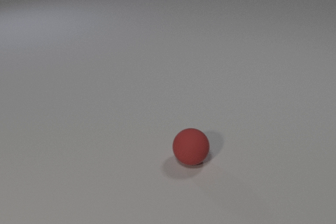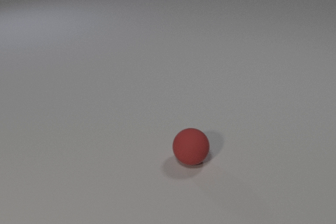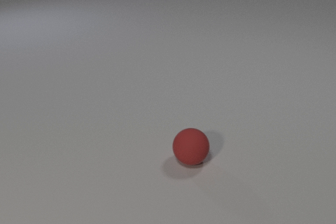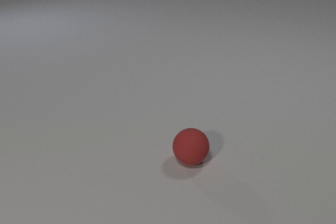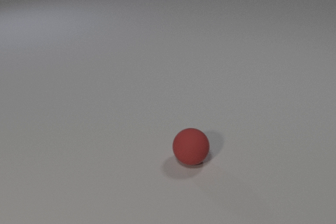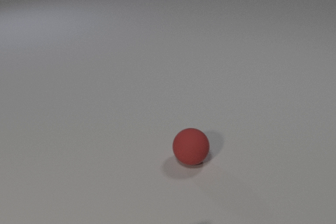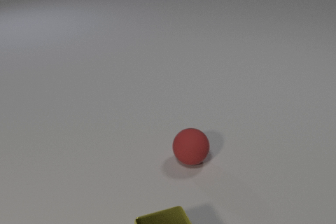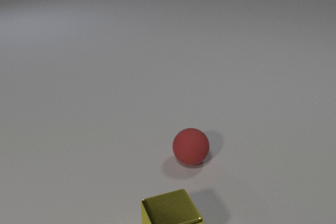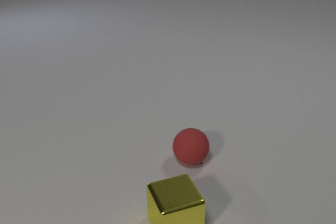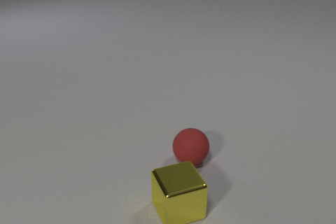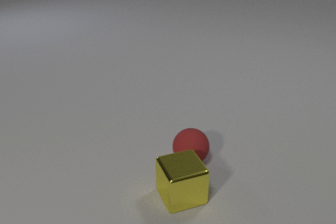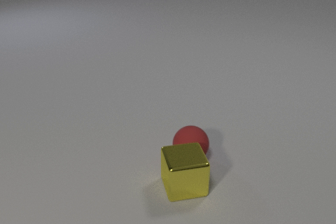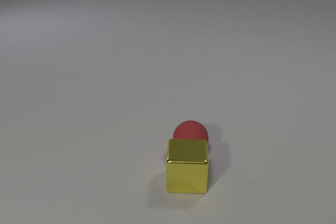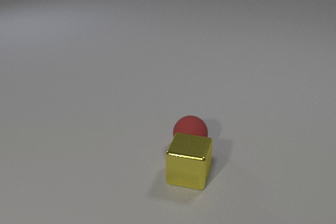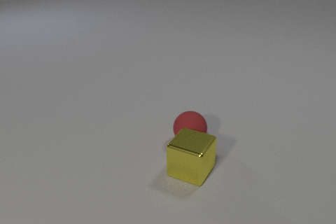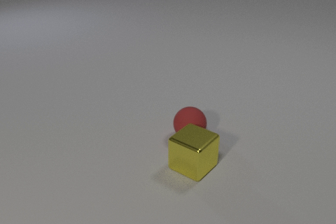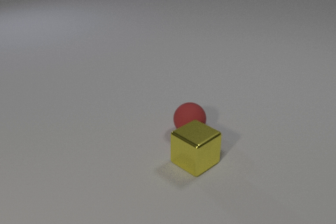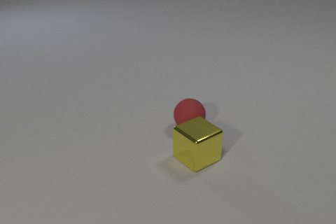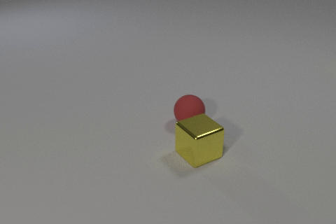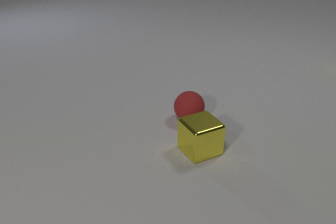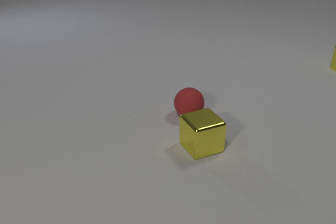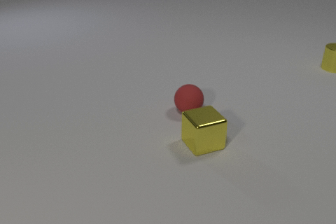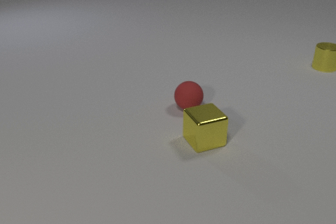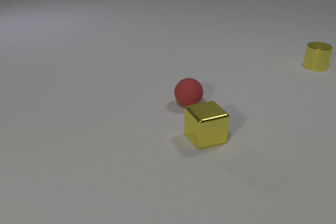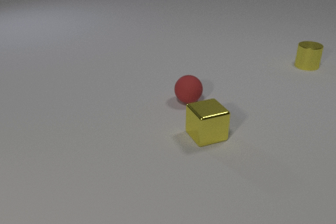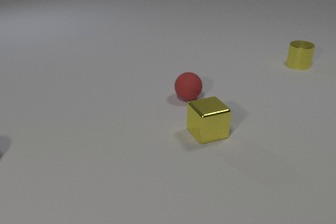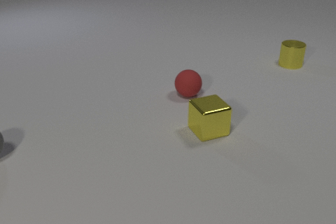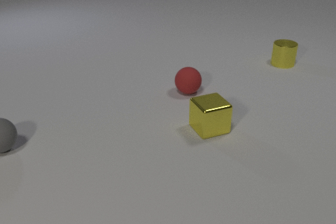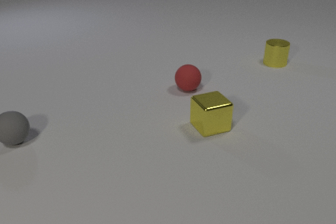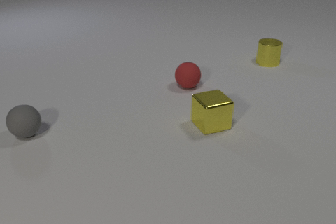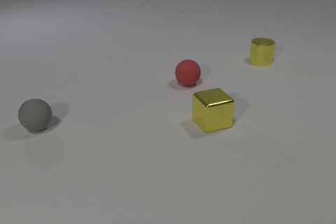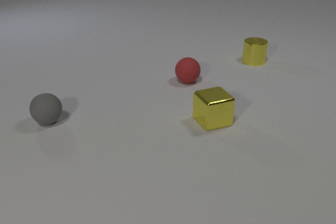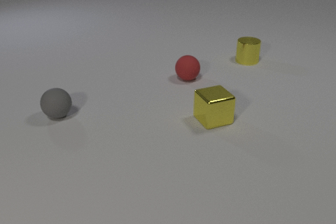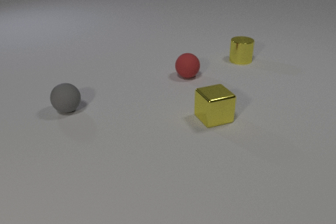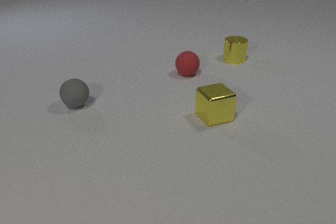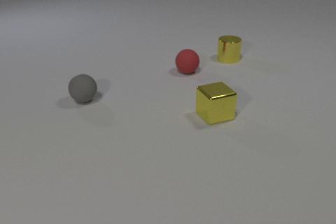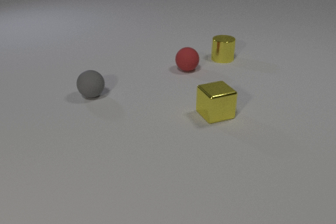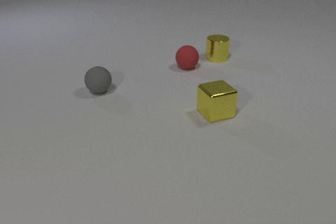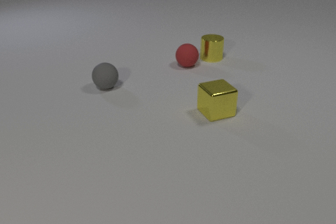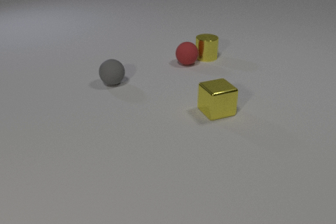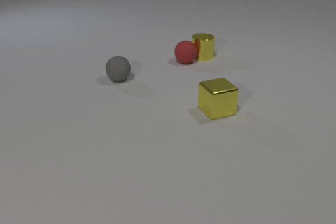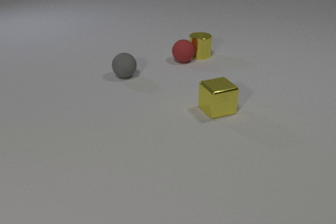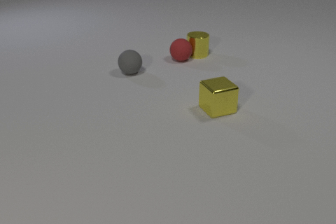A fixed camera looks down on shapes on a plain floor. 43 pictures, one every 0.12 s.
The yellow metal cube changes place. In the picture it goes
away from the camera.
The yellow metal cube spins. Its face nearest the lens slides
to the left.
0.00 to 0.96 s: The yellow metal cube comes in at the bottom edge, slides away from the camera.
0.96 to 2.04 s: The yellow metal cube slides away from the camera, spins so that its near face slides to the left, clockwise seen from above. The red rubber sphere rolls away from the camera. The yellow metal cube and the red rubber sphere collide.
2.04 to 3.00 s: The yellow metal cube slides away from the camera. The red rubber sphere rolls away from the camera. The yellow metal cylinder comes in at the right edge, slides to the left.
3.00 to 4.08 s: The yellow metal cube slides away from the camera. The red rubber sphere rolls away from the camera. The yellow metal cylinder slides to the left. The gray rubber sphere comes in at the left edge, rolls to the right and away from the camera.
4.08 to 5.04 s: The yellow metal cube slides away from the camera. The red rubber sphere rolls away from the camera. The yellow metal cylinder slides to the left. The gray rubber sphere rolls away from the camera and to the right. The red rubber sphere and the yellow metal cylinder collide.
What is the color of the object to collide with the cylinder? red.
How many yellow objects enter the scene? 2.
What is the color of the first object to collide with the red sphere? yellow.
